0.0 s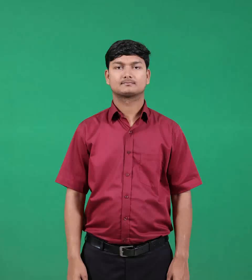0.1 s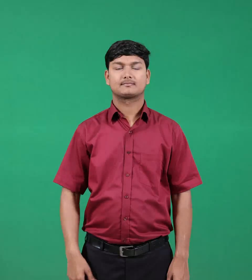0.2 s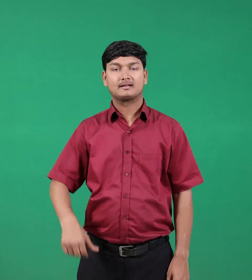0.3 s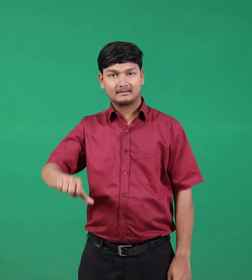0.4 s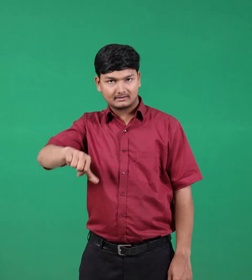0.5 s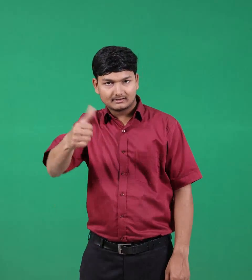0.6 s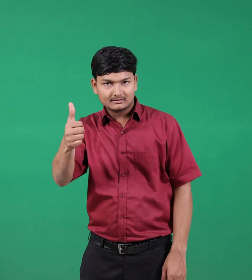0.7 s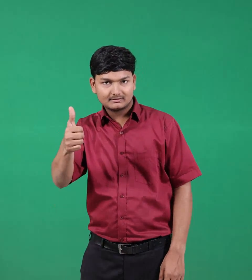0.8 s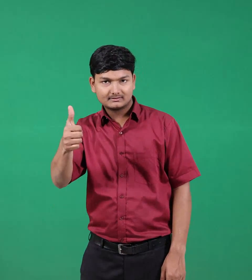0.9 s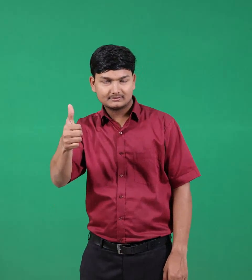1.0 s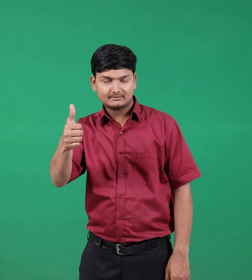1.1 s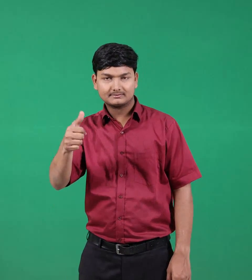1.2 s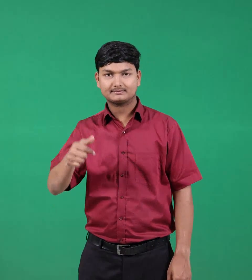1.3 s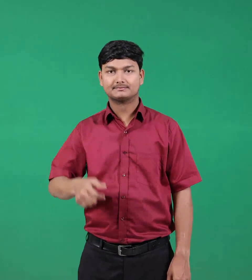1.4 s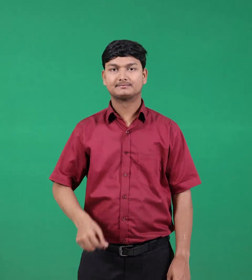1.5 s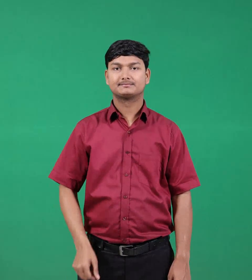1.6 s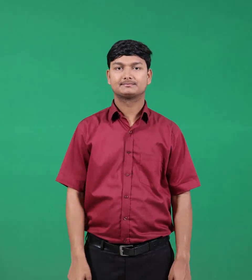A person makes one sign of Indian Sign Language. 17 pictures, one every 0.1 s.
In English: win
